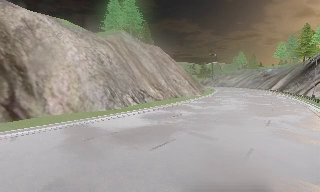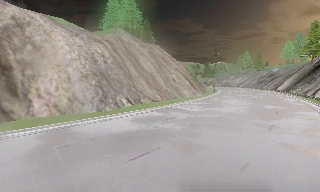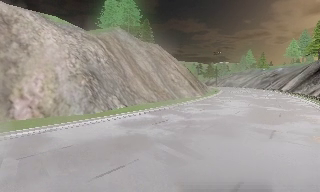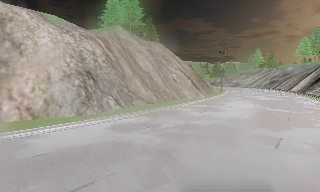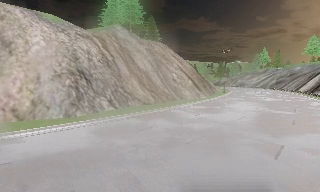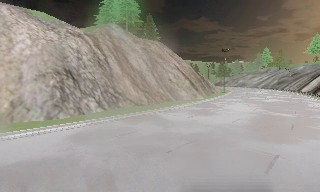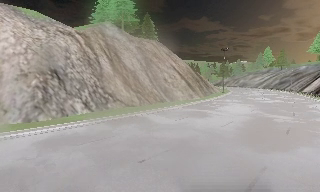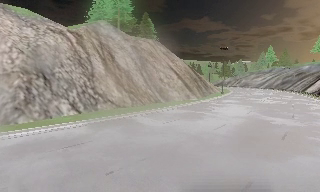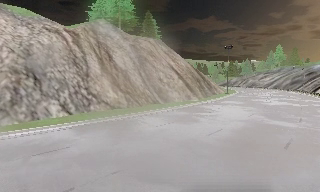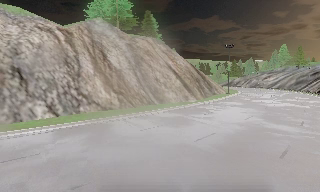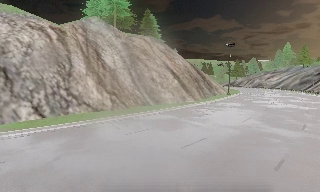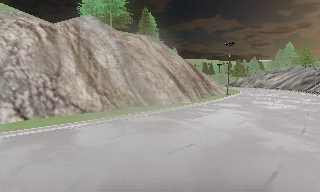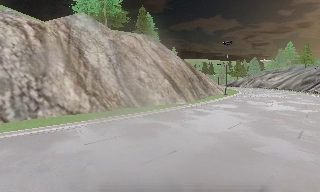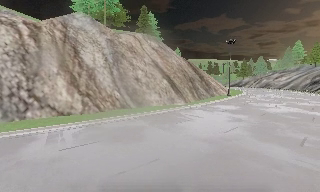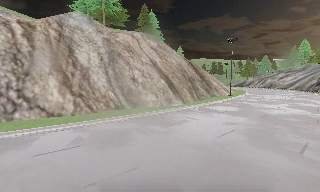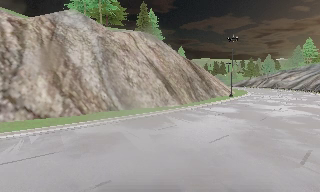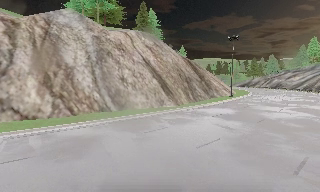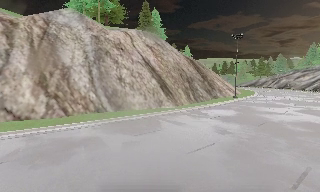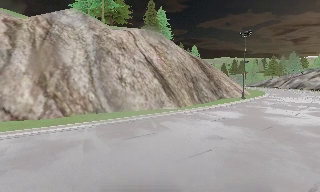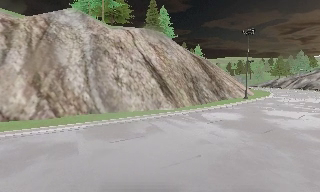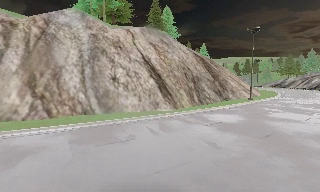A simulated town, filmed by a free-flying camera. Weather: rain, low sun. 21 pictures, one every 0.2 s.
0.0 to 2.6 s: The camera pans to its left, which is counterclockwise from overhead, by about 15 degrees. It travels to its right and forward, about 18 m, so close, fixed things drift to the left.
2.6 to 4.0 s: The camera pans to its left, which is counterclockwise from overhead, by about 10 degrees. It travels to its right and forward, about 8 m, so close, fixed things drift to the left.
The film runs forward here.
